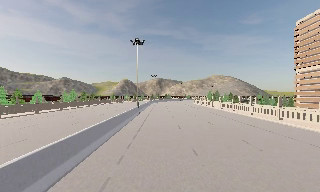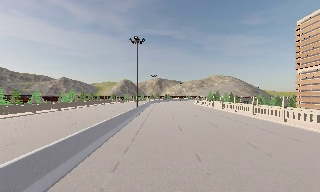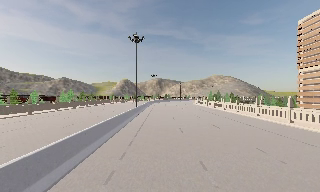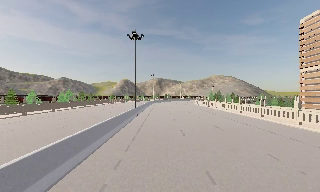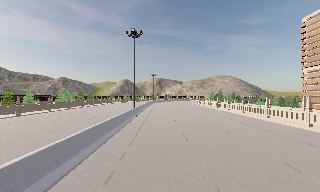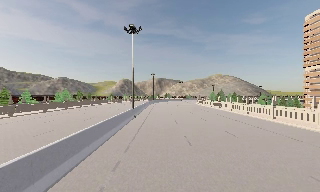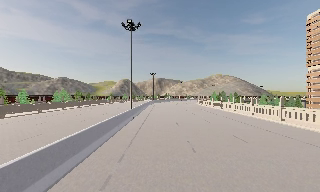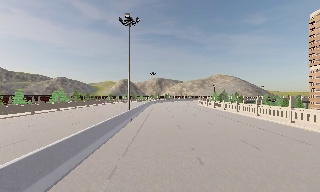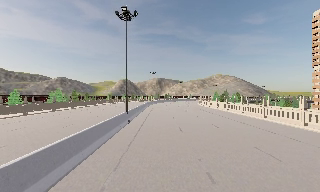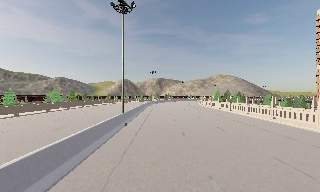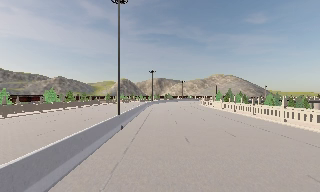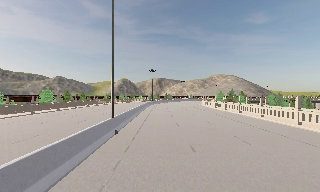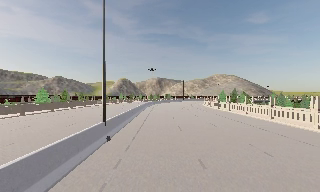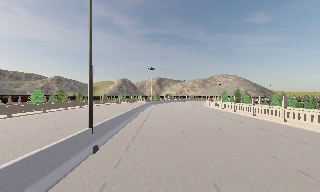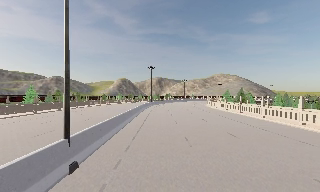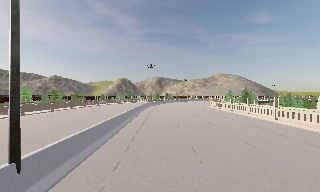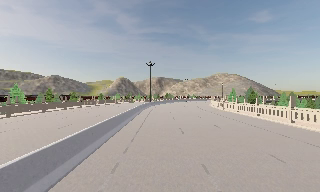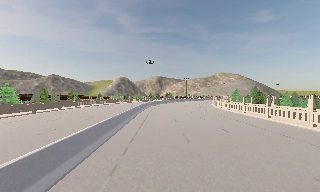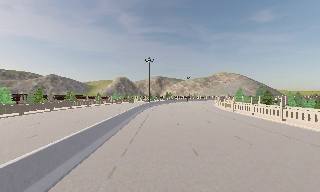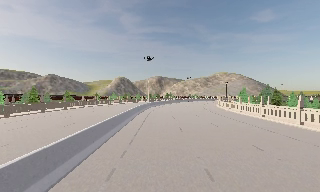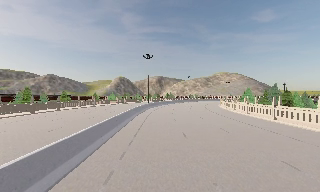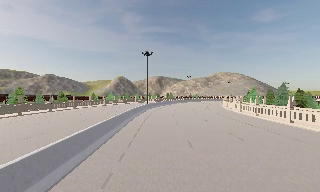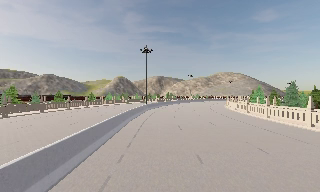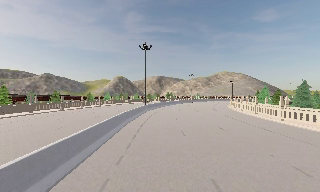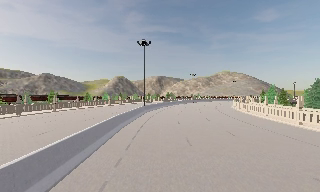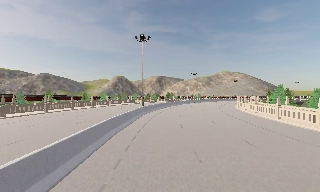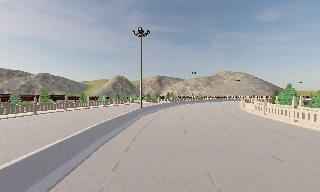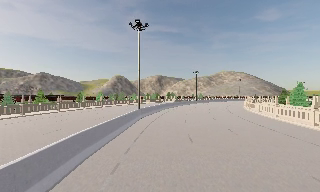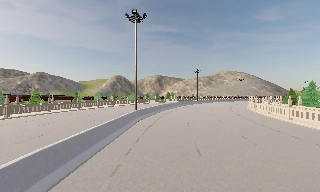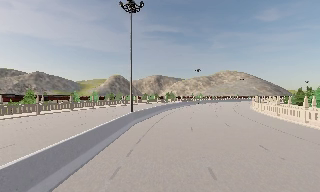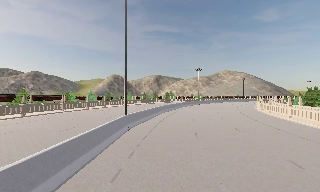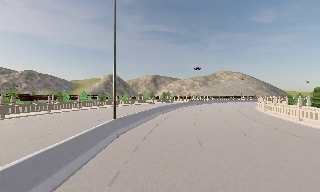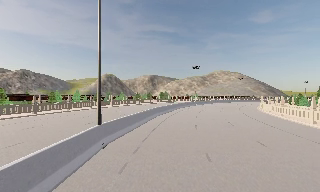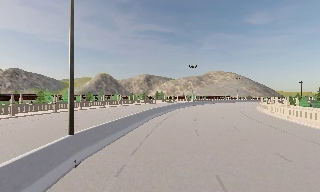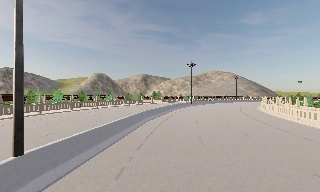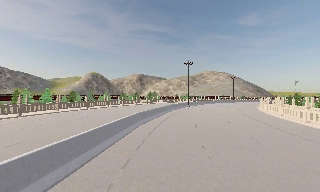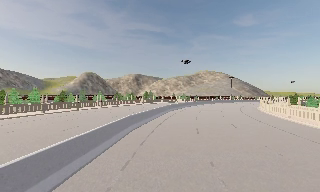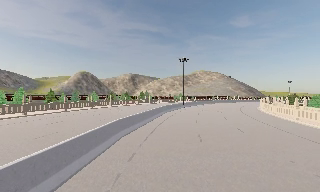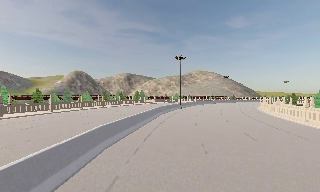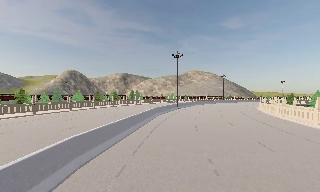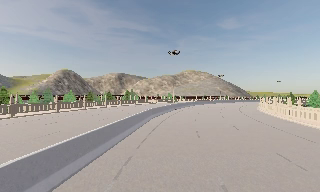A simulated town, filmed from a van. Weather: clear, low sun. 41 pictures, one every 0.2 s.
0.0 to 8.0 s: The camera pans to its right, which is clockwise from overhead, by about 15 degrees. It travels forward, about 75 m, so what stands in front looms larger. It gains speed.
The film runs forward here.
